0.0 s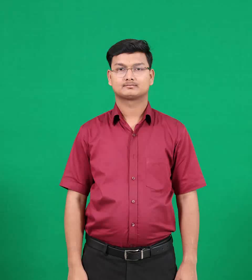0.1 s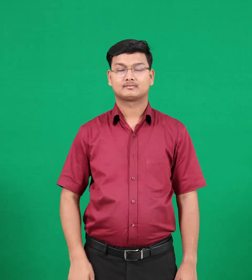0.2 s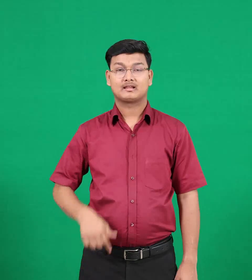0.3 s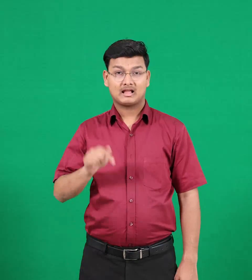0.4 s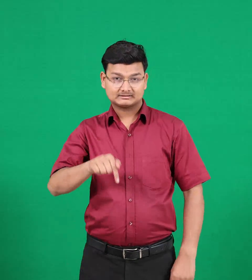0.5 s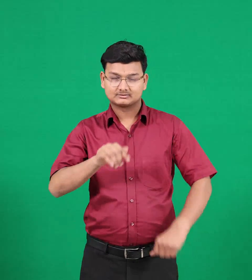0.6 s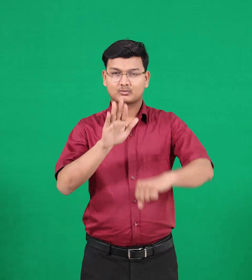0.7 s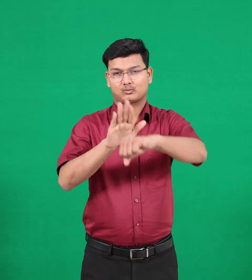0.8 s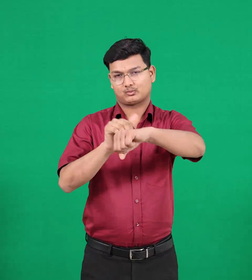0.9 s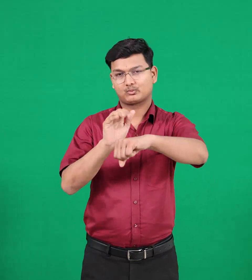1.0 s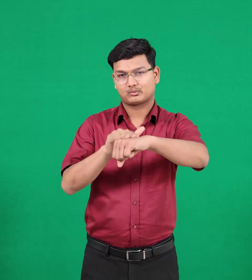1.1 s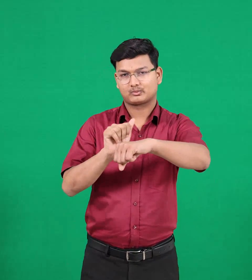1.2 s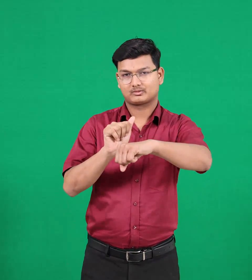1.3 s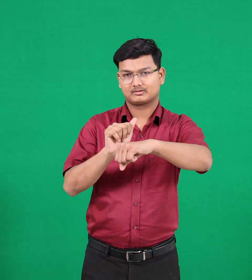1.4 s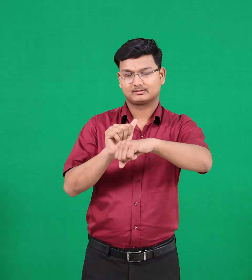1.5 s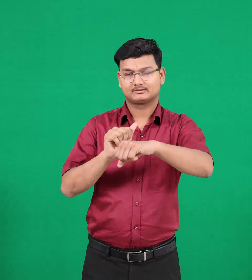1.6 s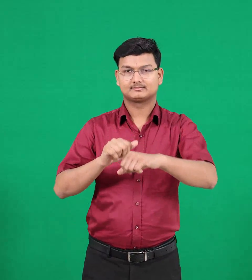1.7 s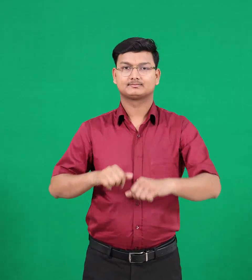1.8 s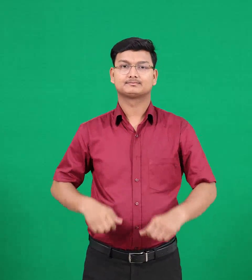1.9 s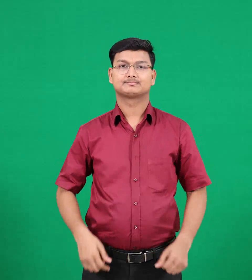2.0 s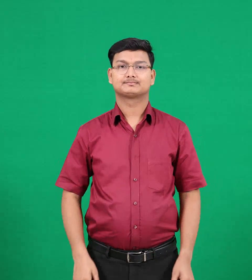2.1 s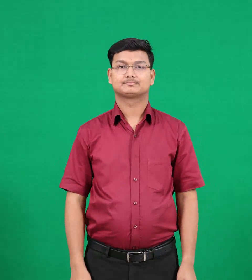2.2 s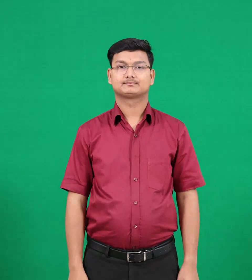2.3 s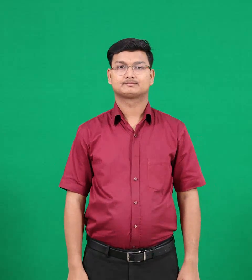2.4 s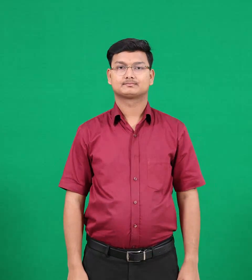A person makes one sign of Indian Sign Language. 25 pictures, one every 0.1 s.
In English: calling
